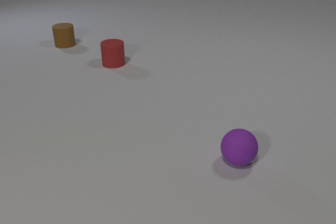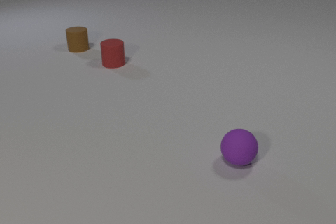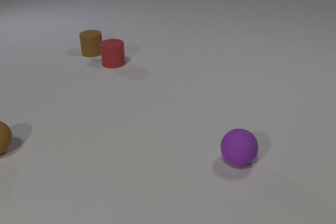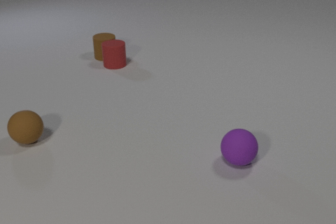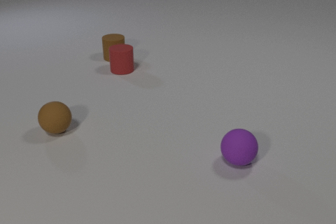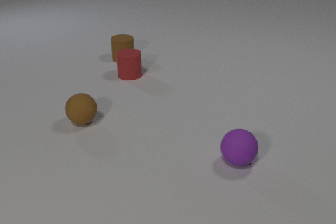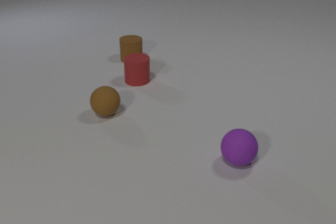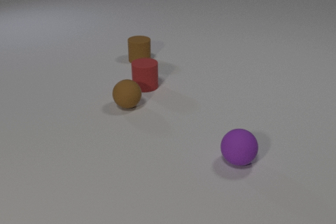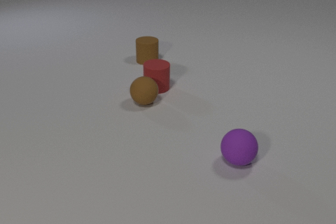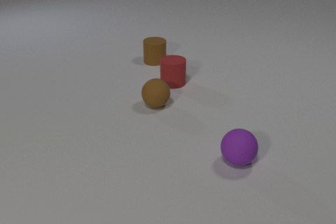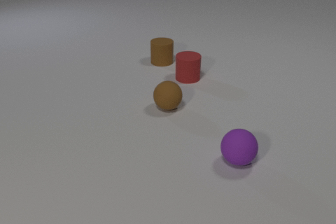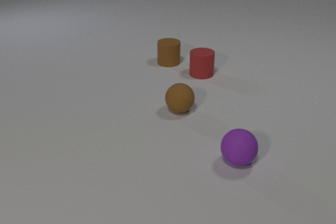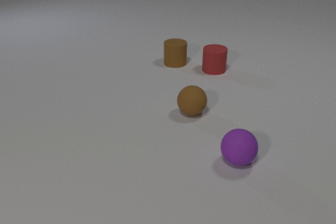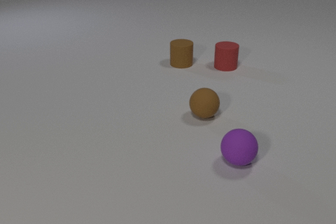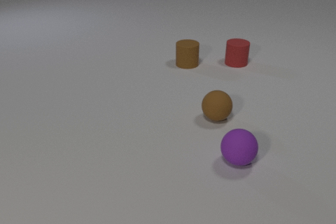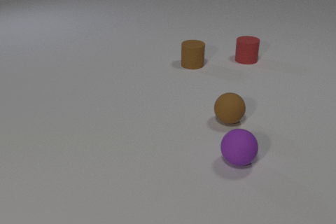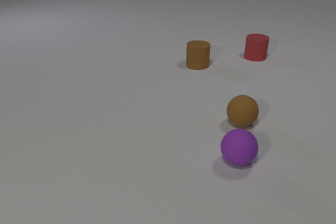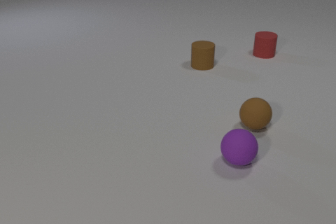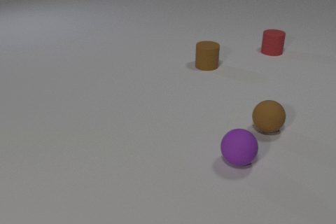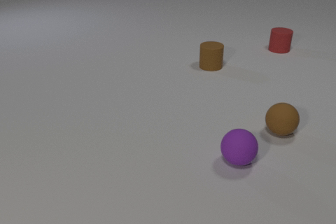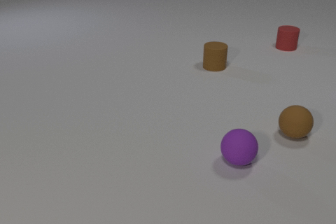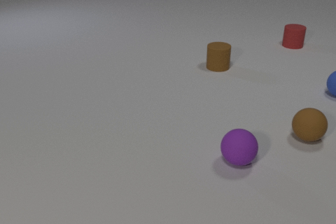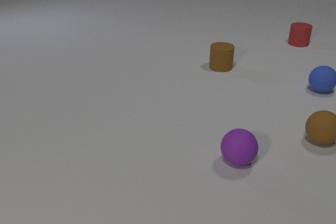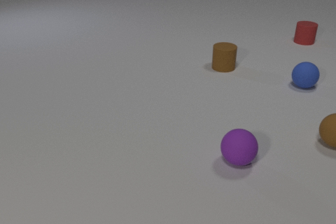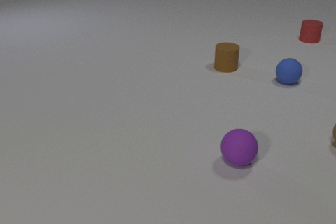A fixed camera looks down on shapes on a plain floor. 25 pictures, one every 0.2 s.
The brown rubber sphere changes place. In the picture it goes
to the right.
The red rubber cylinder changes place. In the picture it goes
to the right.
0.0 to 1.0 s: The brown rubber cylinder slides to the right and toward the camera. The red rubber cylinder slides toward the camera and to the right. The brown rubber sphere comes in at the left edge, rolls to the right. The brown rubber cylinder and the red rubber cylinder collide.
1.0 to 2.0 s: The brown rubber cylinder slides to the right. The red rubber cylinder slides to the right. The brown rubber sphere rolls to the right. The red rubber cylinder and the brown rubber sphere collide.
2.0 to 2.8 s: The brown rubber cylinder slides to the right. The red rubber cylinder slides to the right and away from the camera. The brown rubber sphere rolls to the right.
2.8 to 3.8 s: The brown rubber cylinder slides to the right. The red rubber cylinder slides away from the camera and to the right. The brown rubber sphere rolls to the right.
3.8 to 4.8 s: The brown rubber cylinder slides to the right. The red rubber cylinder slides away from the camera and to the right. The brown rubber sphere rolls to the right. The blue rubber sphere comes in at the right edge, rolls to the left.
Are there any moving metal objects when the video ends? no.
What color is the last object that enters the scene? blue.
What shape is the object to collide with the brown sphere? cylinder.
